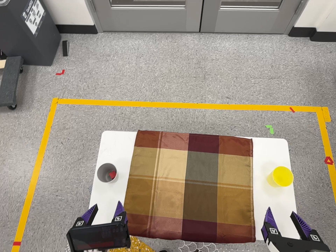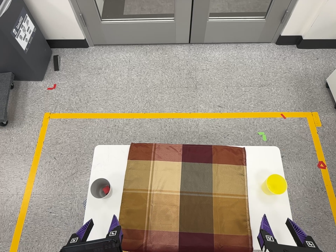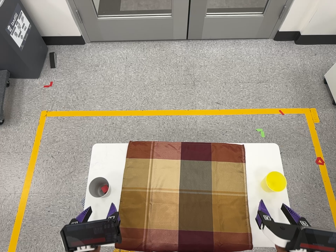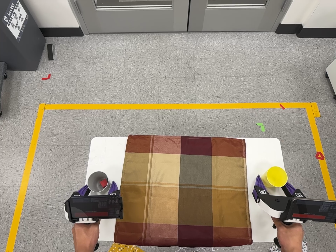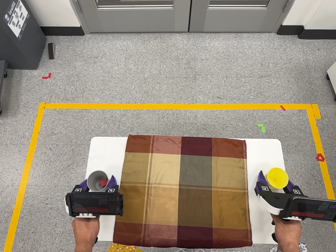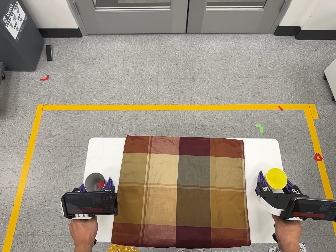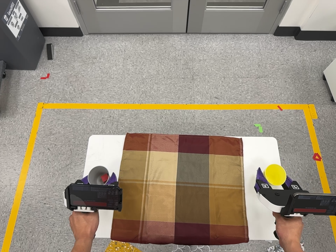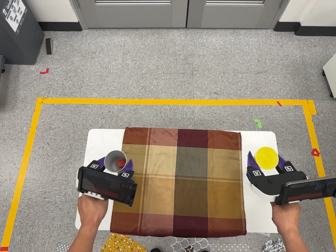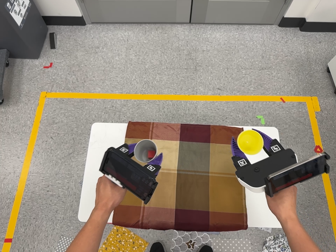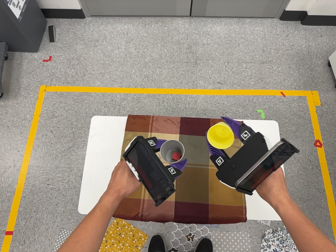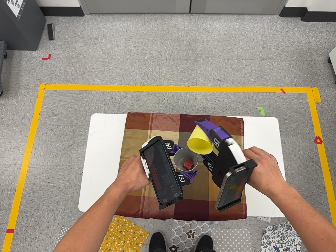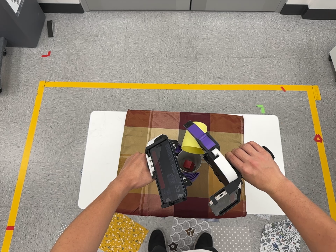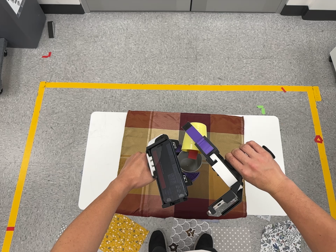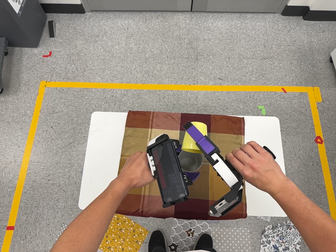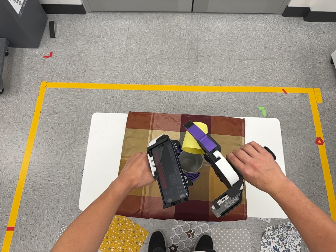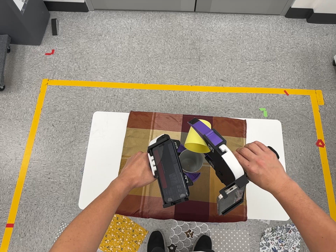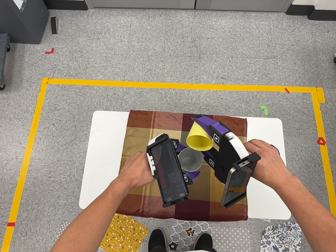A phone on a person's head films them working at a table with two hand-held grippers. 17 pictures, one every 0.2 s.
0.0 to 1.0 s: The camera shifts only a little, or ends up much as it began.
1.0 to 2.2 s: The camera travels toward the bottom of its view, about 4 cm, so close, fixed things drift upward.
2.2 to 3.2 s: The camera shifts only a little, or ends up much as it began.
The film runs backward here.
